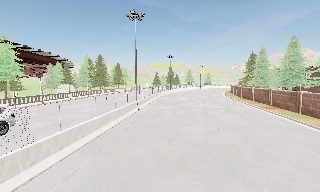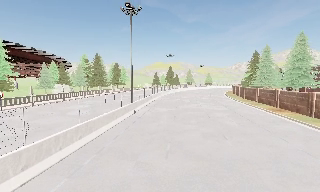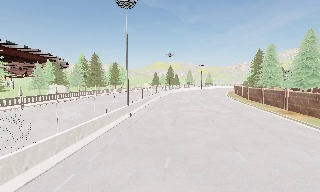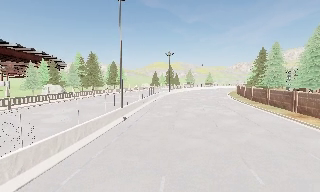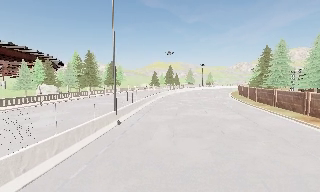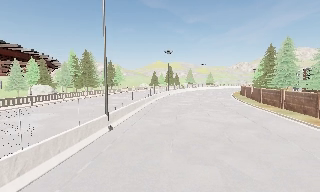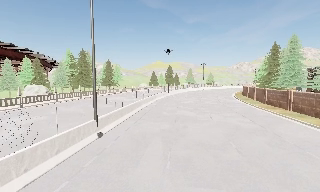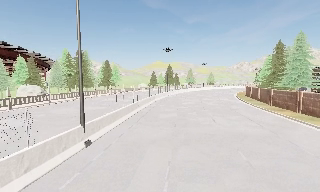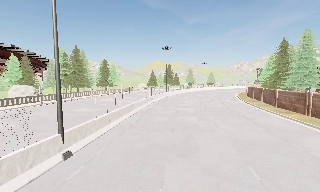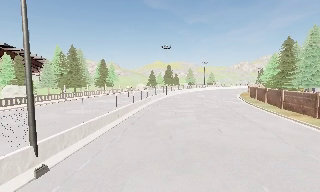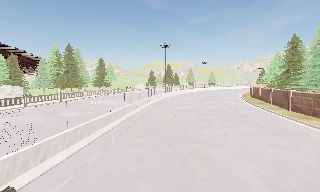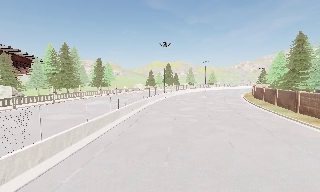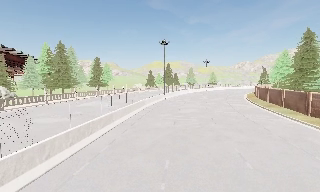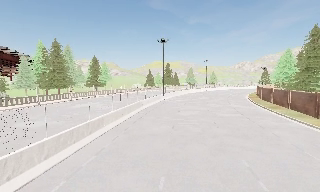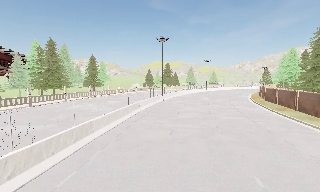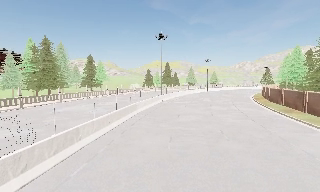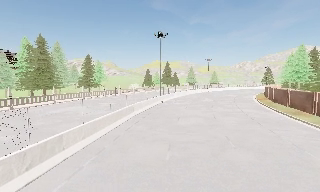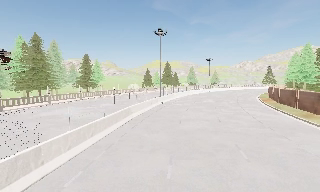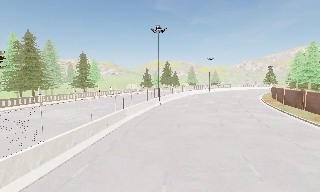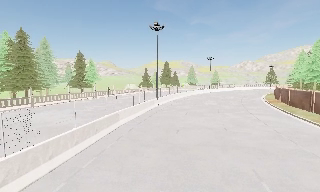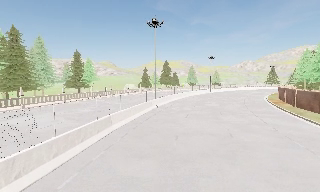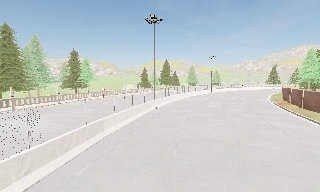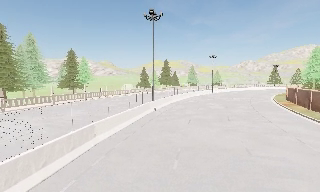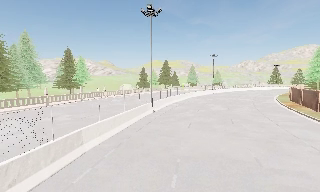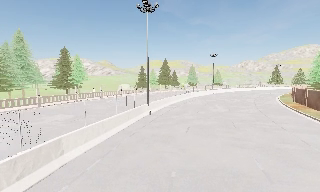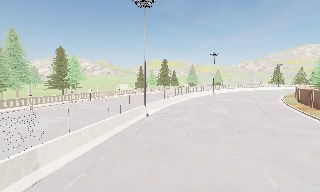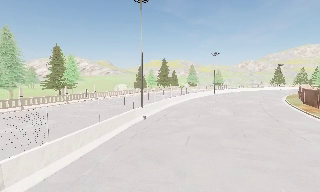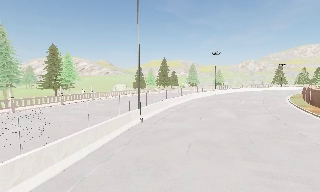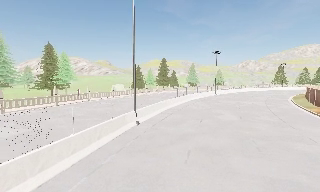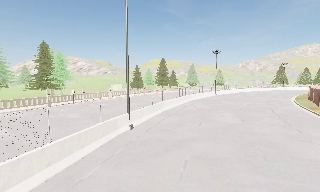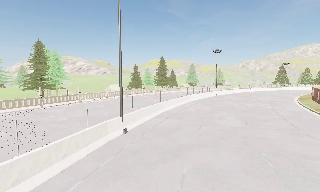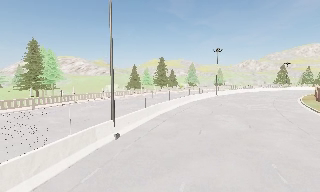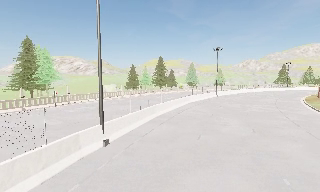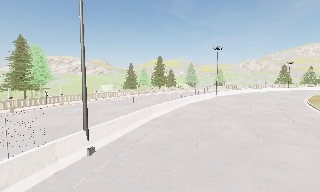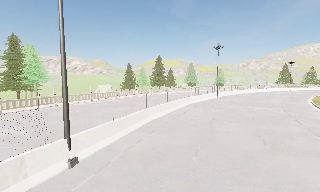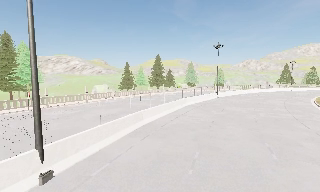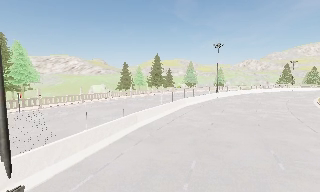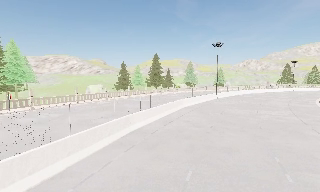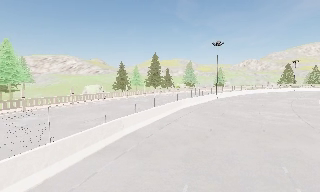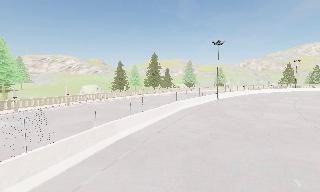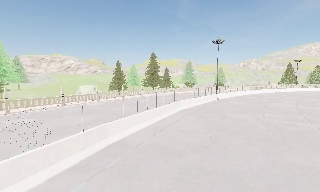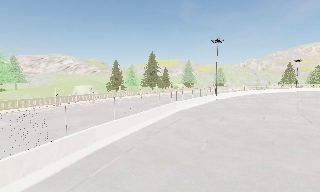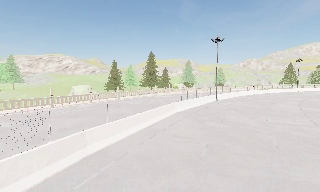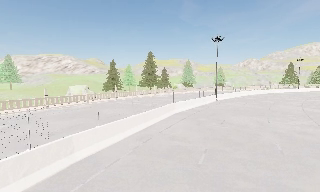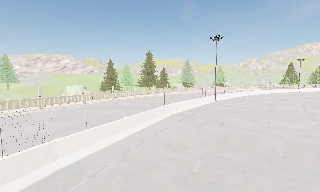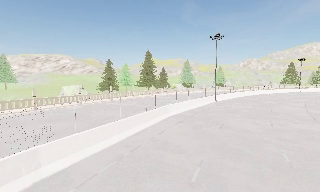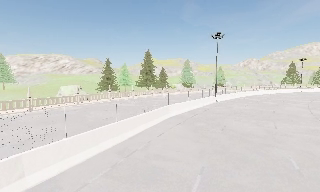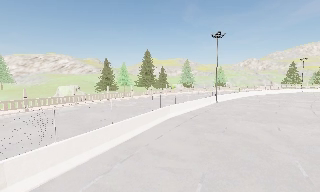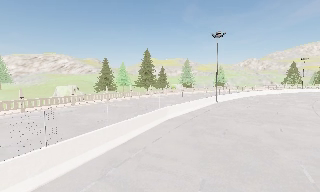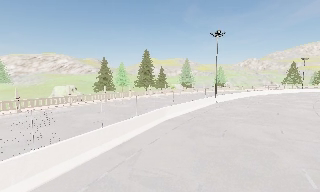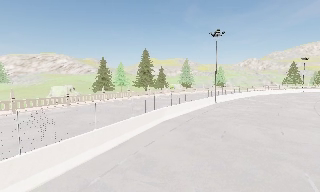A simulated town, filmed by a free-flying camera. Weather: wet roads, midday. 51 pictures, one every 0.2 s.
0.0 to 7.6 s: The camera travels forward, about 50 m, so what stands in front looms larger.
7.6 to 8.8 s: The camera travels forward and to its right, about 4.5 m, so what stands in front looms larger.
8.8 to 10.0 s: The camera travels forward, about 3 m, so what stands in front looms larger.
The film runs forward here.
